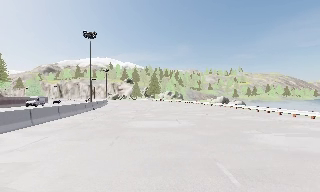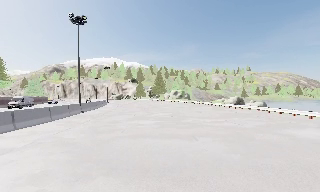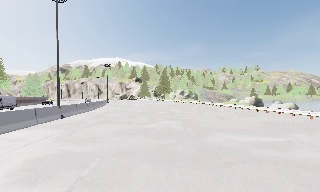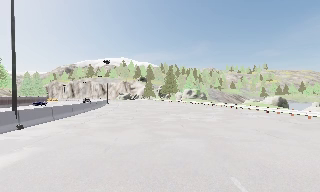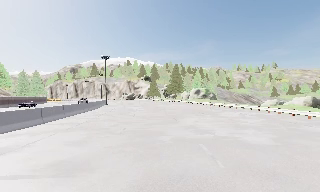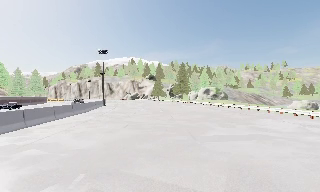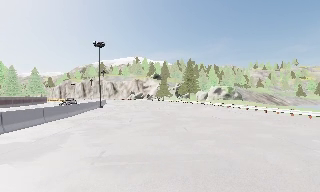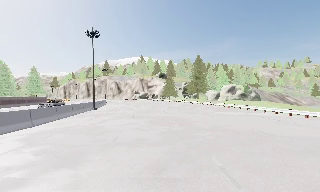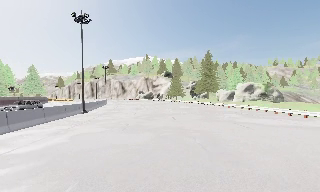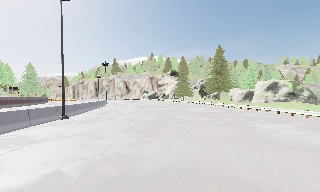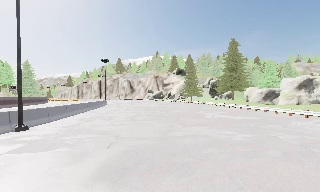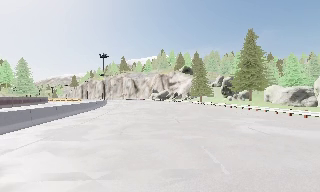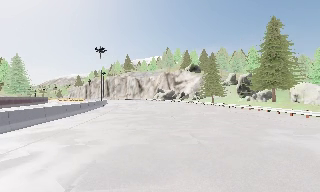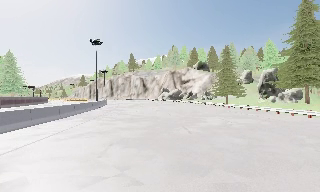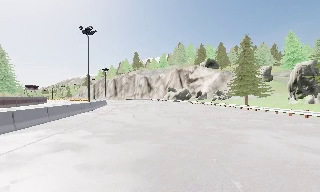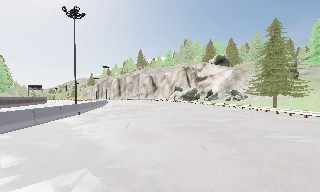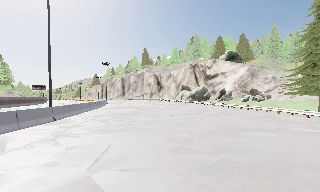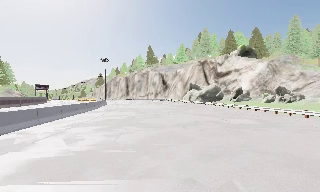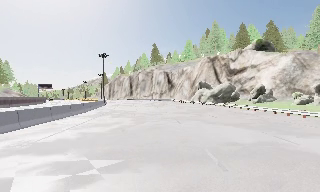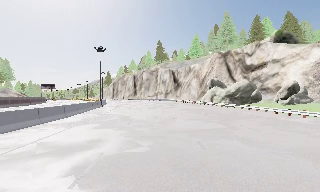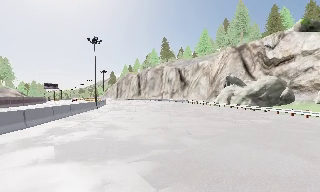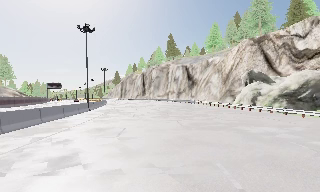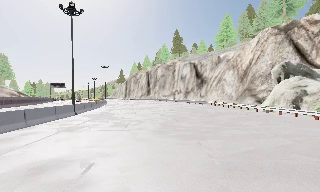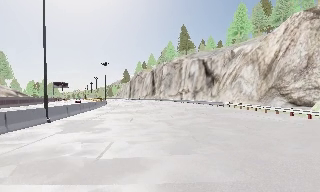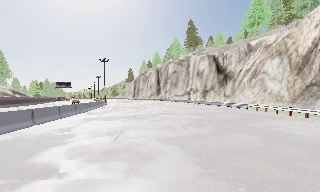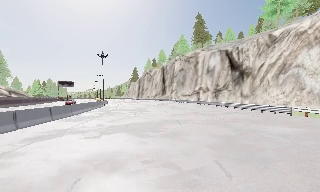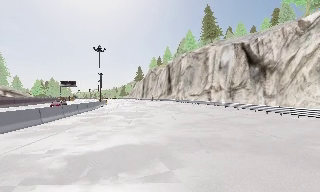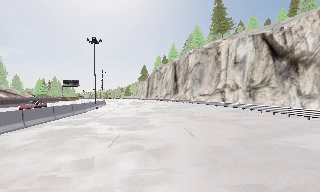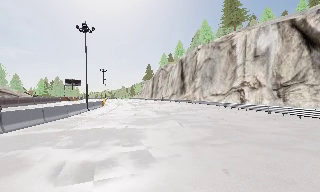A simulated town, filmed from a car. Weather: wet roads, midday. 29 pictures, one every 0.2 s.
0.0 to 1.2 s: The scene slides to the right, as the camera pans about 10 degrees to its left. It travels forward, about 30 m, so what stands in front looms larger.
1.2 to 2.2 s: The camera travels forward, about 25 m, so what stands in front looms larger.
2.2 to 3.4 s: The camera pans to its left, which is counterclockwise from overhead, by about 10 degrees. It travels forward, about 30 m, so what stands in front looms larger.
3.4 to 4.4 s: The camera travels forward, about 25 m, so what stands in front looms larger.
4.4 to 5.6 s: The scene slides to the right, as the camera pans about 10 degrees to its left. It travels forward, about 30 m, so what stands in front looms larger.
The film runs forward here.
